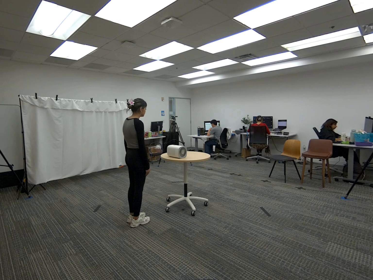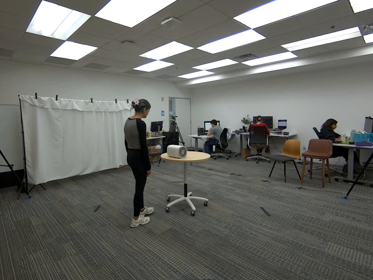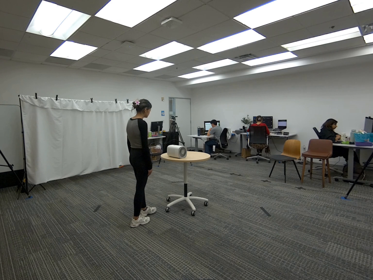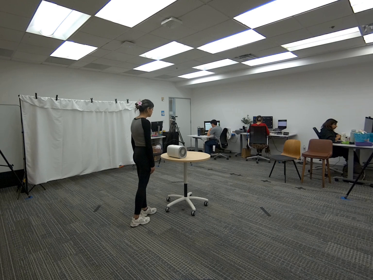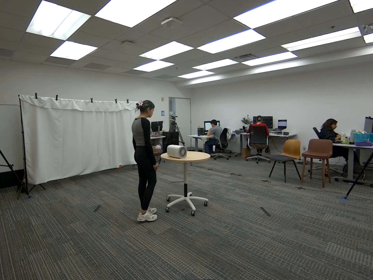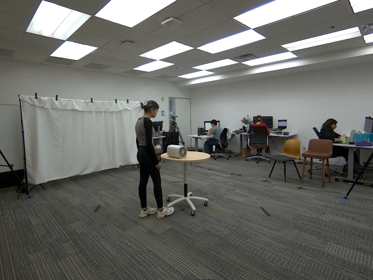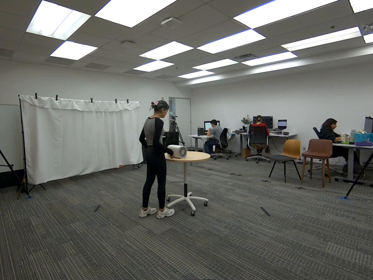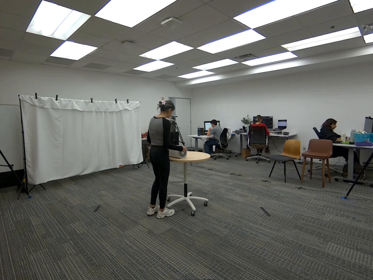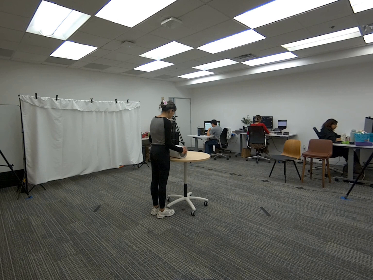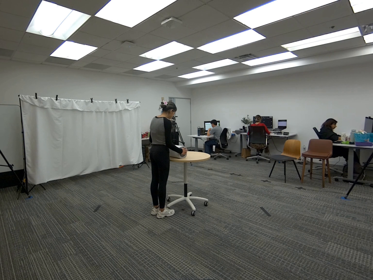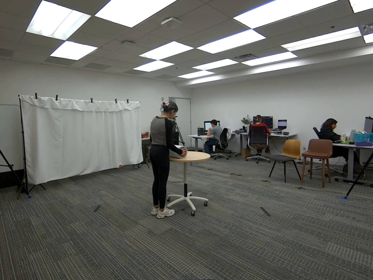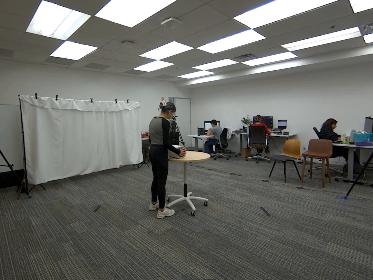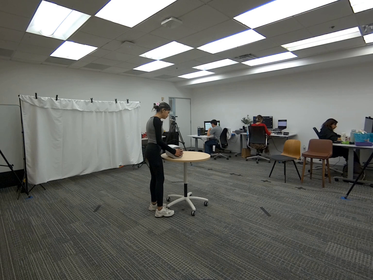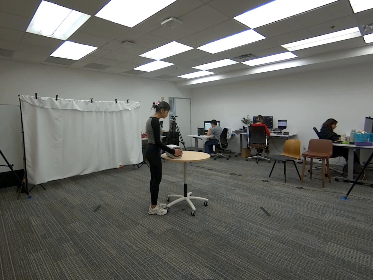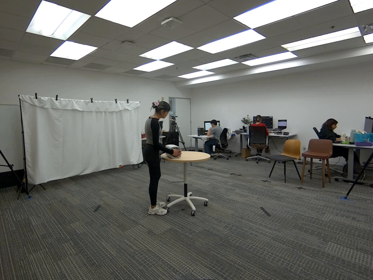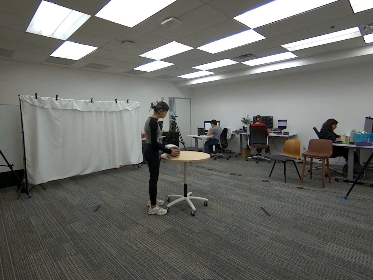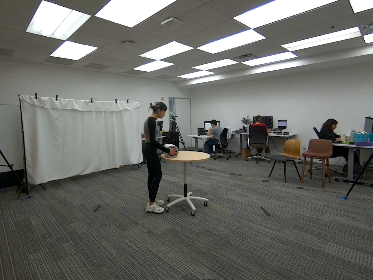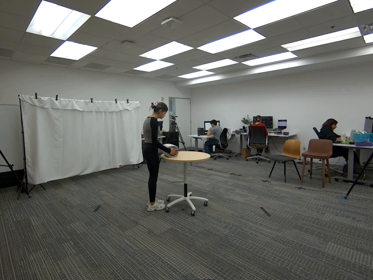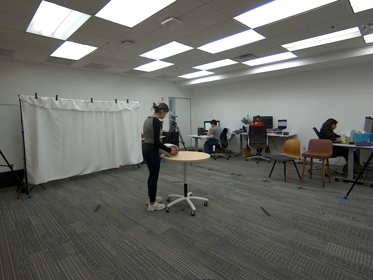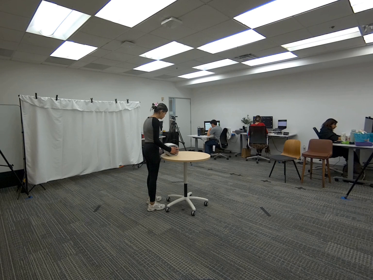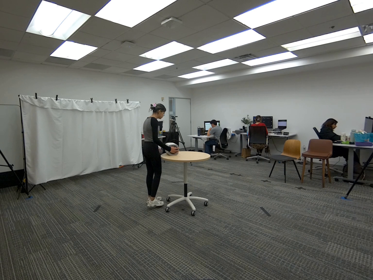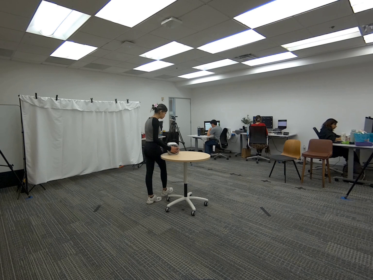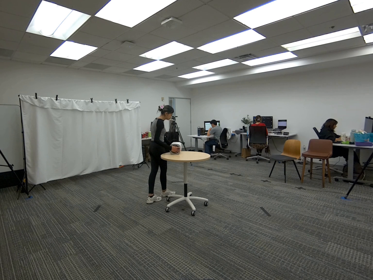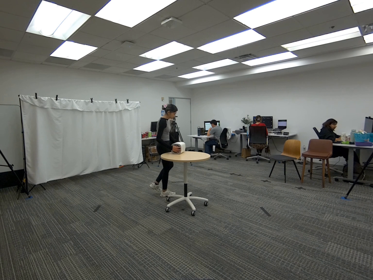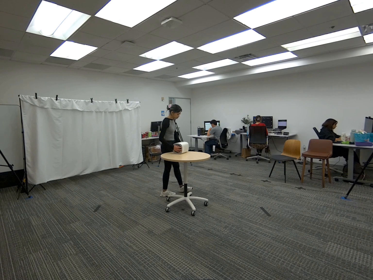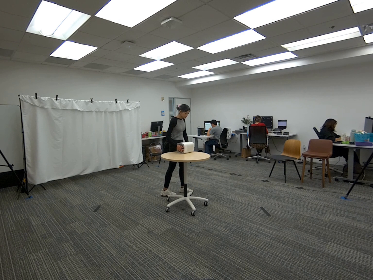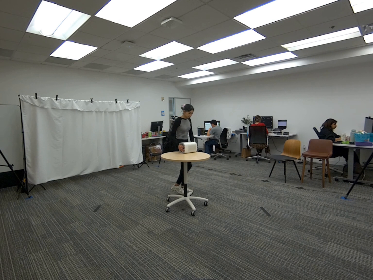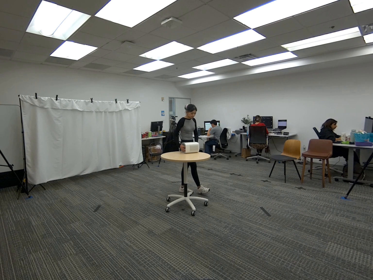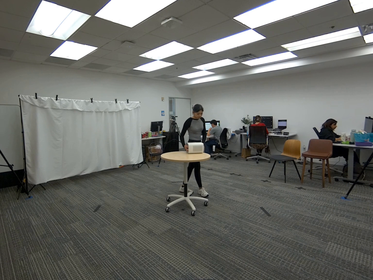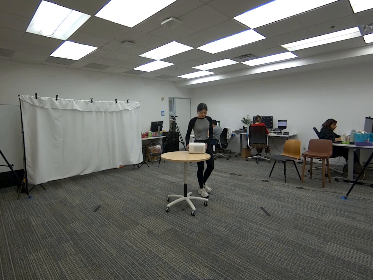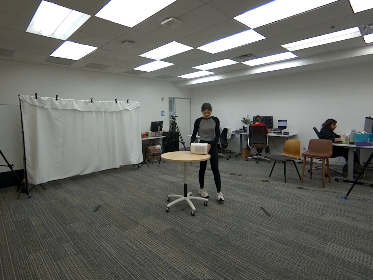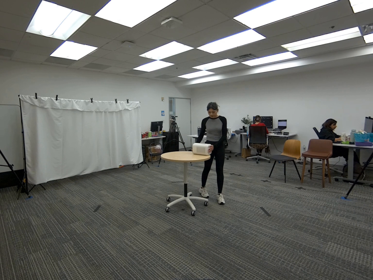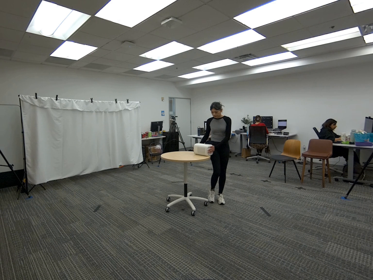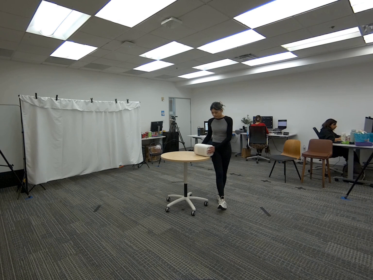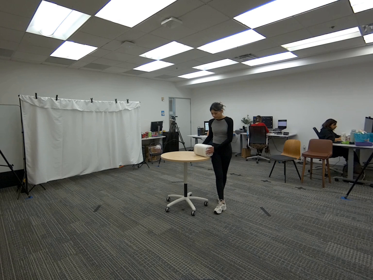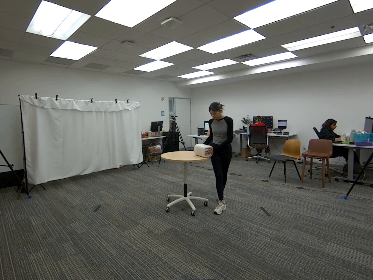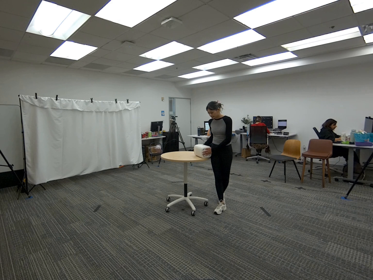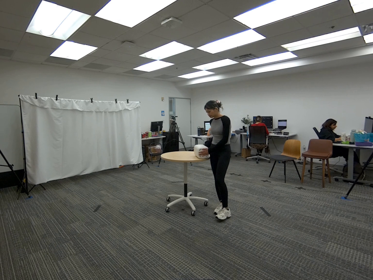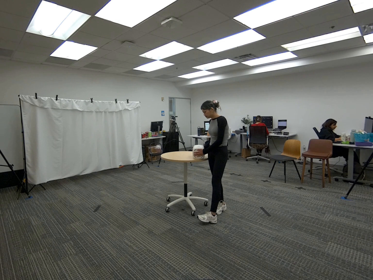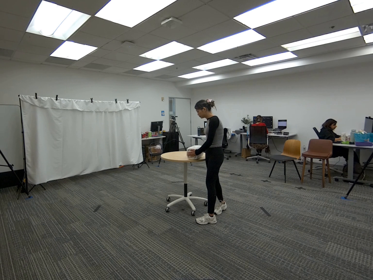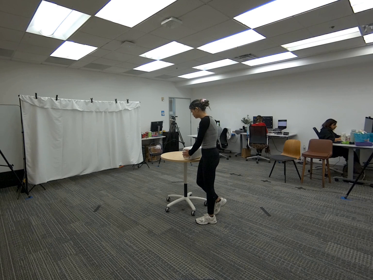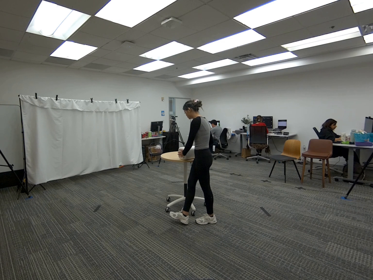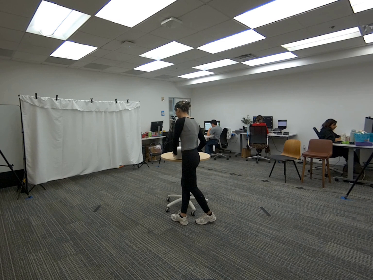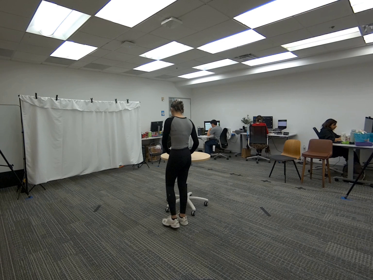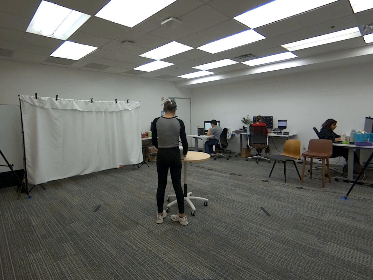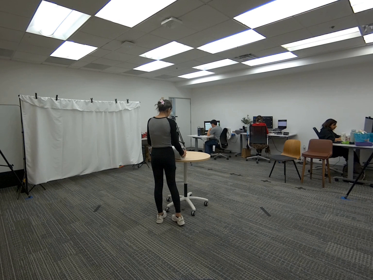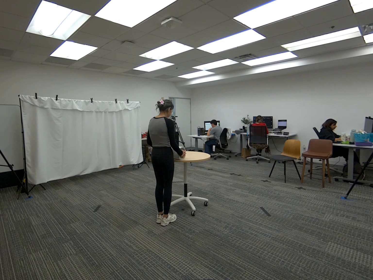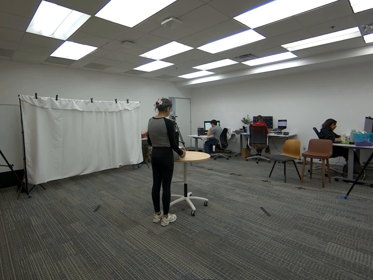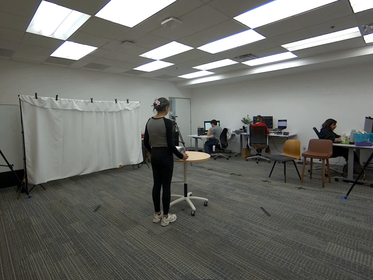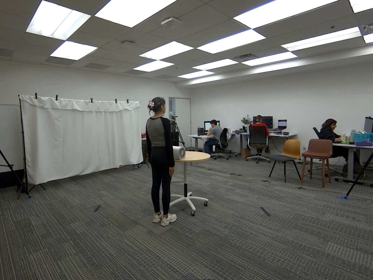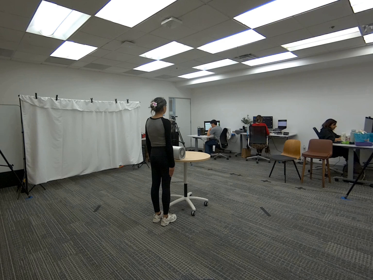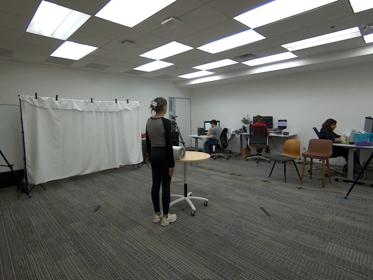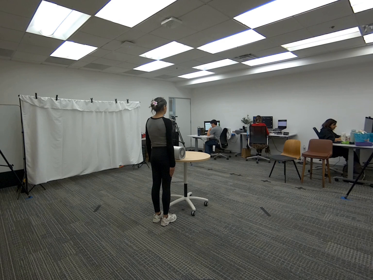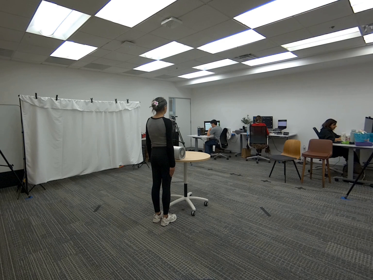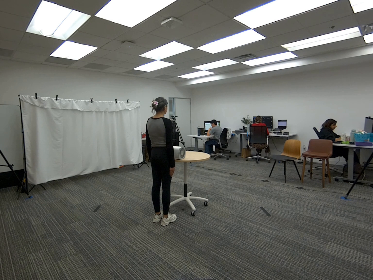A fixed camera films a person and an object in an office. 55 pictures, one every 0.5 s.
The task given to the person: Walk over to the Air Purifier on the round table and push around the purifier with both hands while walking around the table.
